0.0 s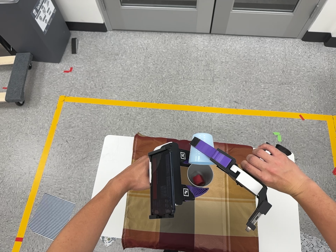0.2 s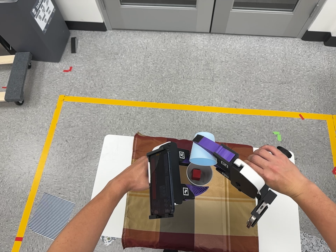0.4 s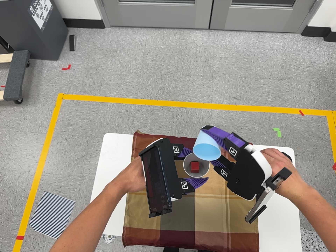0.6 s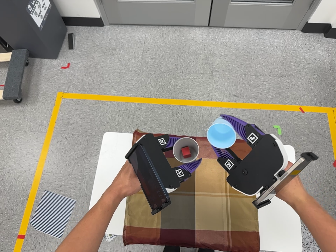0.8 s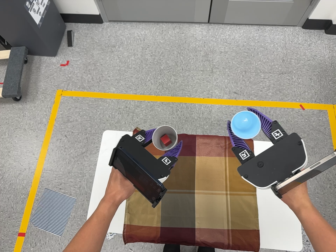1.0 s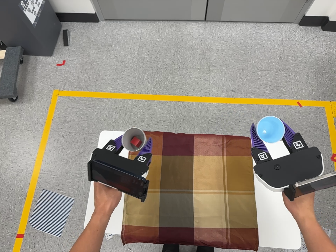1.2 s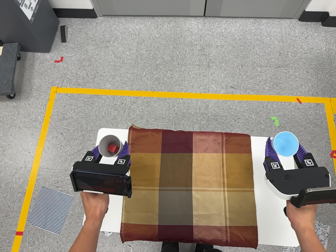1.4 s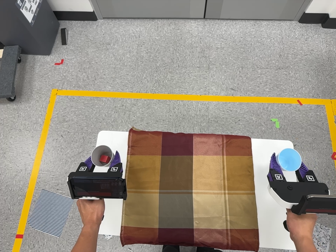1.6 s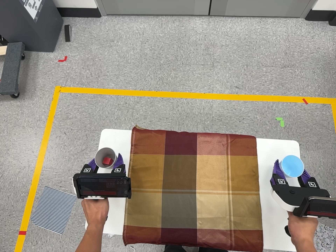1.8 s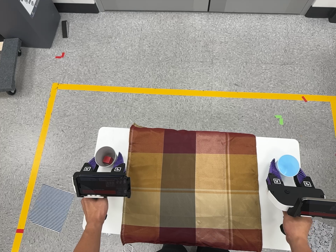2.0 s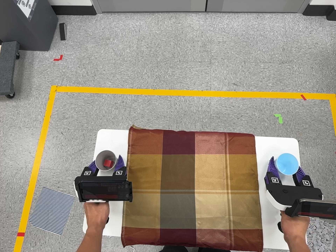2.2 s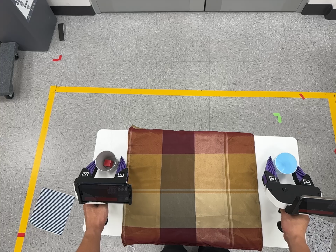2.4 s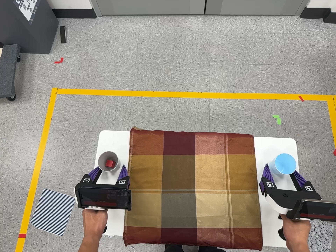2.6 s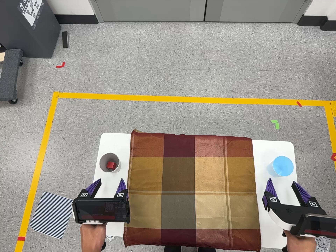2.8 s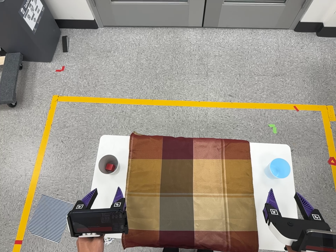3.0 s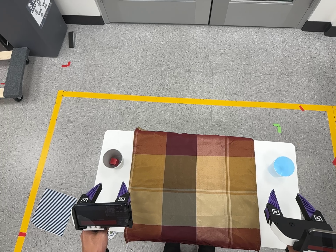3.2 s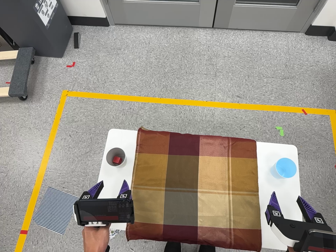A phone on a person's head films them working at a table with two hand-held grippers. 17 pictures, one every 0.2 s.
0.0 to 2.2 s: The camera travels forward and toward the top of its view, about 7 cm, so what stands in front looms larger.
2.2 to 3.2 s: The camera travels backward and toward the bottom of its view, about 8 cm, so what stands in front gets smaller.
The film runs forward here.
